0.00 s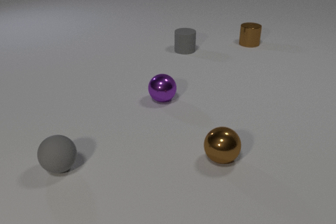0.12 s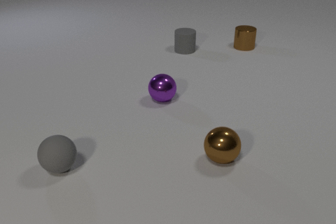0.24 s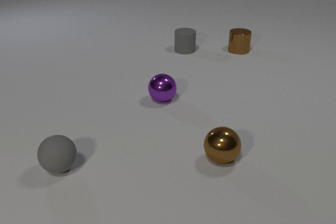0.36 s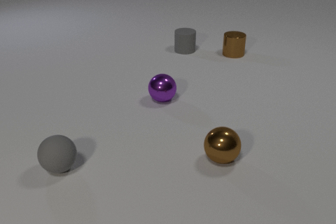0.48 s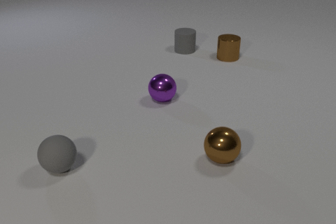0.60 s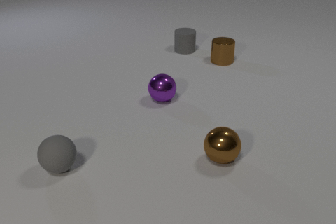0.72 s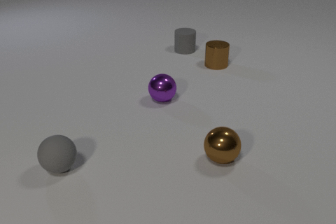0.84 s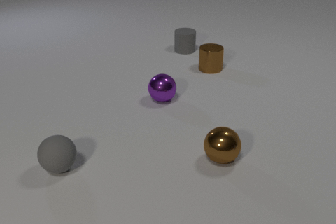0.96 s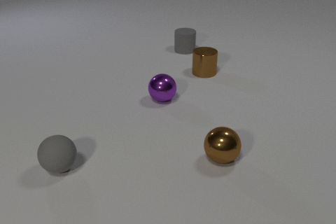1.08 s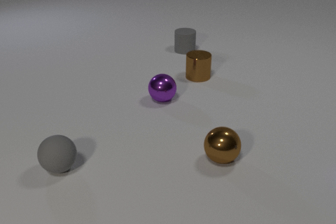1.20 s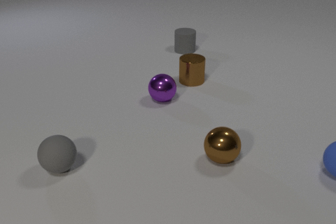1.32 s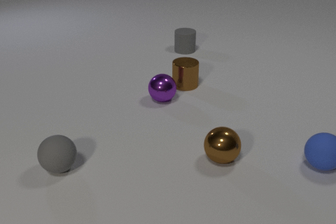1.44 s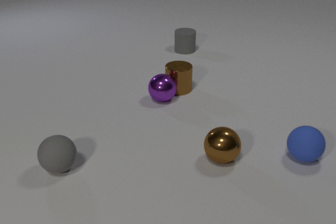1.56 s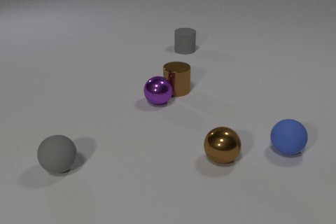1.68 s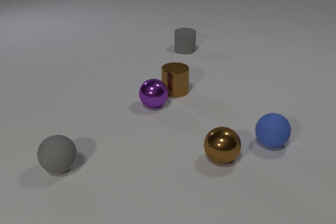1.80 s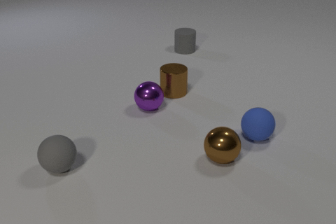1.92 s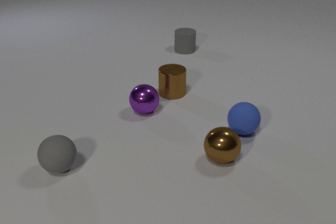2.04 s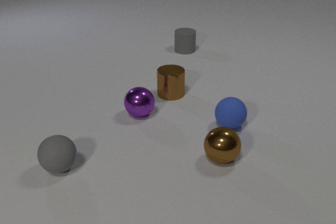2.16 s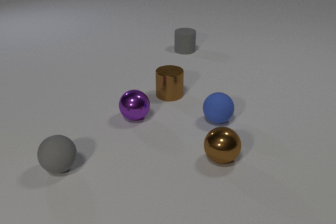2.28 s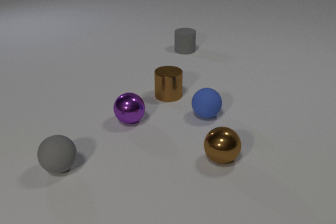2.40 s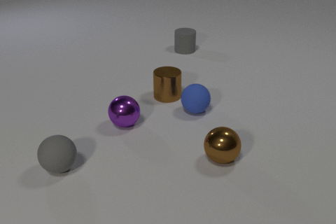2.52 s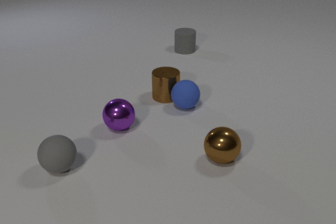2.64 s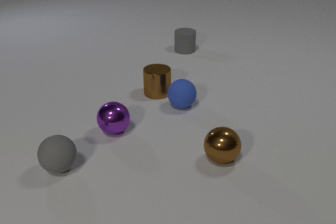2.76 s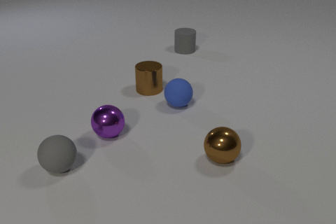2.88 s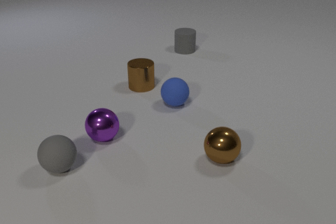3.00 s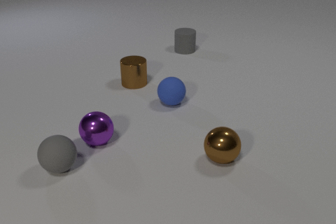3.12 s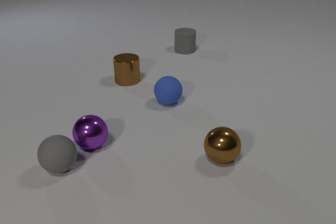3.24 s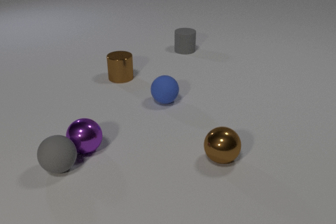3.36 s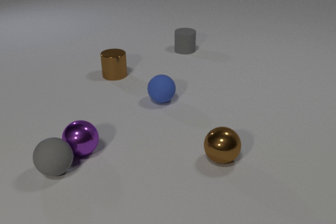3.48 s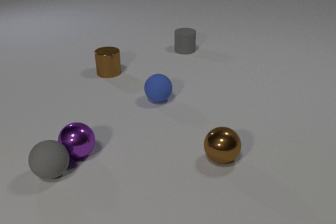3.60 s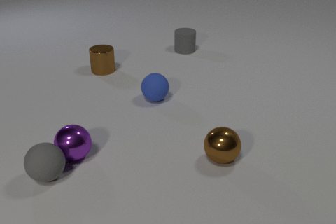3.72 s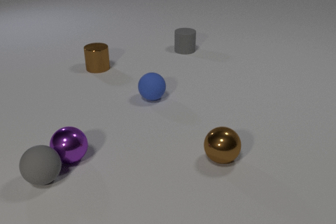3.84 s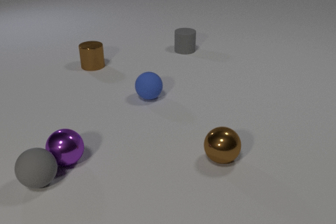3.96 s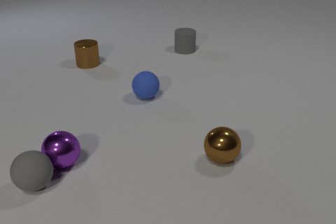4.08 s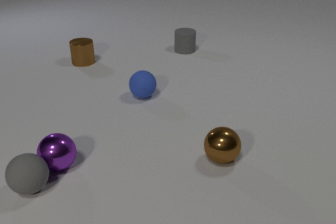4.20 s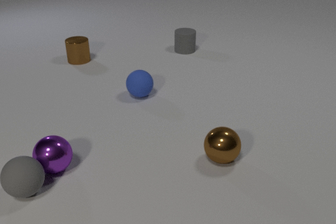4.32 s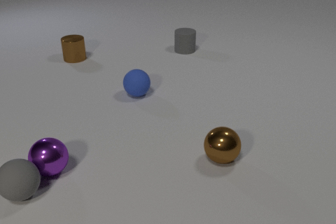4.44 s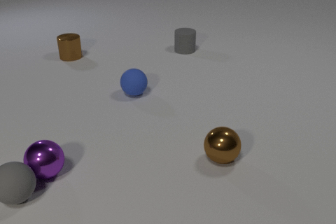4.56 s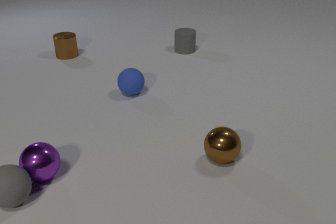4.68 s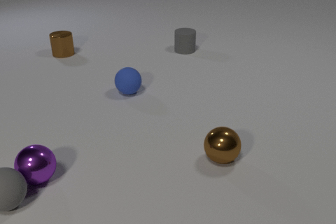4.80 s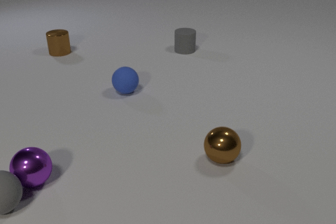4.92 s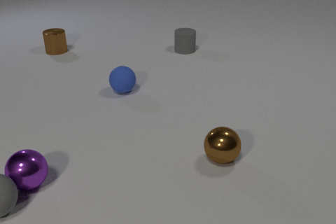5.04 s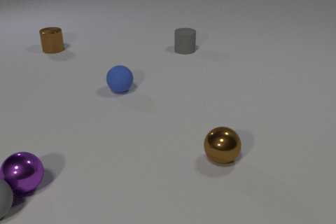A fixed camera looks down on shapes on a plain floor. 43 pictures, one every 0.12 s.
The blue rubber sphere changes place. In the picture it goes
to the left.
The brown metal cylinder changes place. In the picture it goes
to the left.
0.00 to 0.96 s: The brown metal cylinder slides toward the camera and to the left.
0.96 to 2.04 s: The brown metal cylinder slides toward the camera and to the left. The purple metal sphere rolls toward the camera and to the left. The blue rubber sphere comes in at the right edge, rolls to the left and away from the camera. The brown metal cylinder and the purple metal sphere collide.
2.04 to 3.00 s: The brown metal cylinder slides to the left and away from the camera. The purple metal sphere rolls toward the camera and to the left. The blue rubber sphere rolls to the left and away from the camera. The brown metal cylinder and the blue rubber sphere collide.
3.00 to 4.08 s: The brown metal cylinder slides away from the camera and to the left. The purple metal sphere rolls to the left and toward the camera. The blue rubber sphere rolls to the left and away from the camera. The gray rubber sphere rolls to the left and toward the camera. The purple metal sphere and the gray rubber sphere collide.
4.08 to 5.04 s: The brown metal cylinder slides away from the camera and to the left. The purple metal sphere rolls to the left and toward the camera. The blue rubber sphere rolls to the left and away from the camera. The gray rubber sphere rolls to the left and toward the camera.
How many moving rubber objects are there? 2.
How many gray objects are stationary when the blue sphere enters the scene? 2.
How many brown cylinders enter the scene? 0.
